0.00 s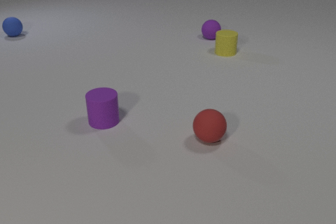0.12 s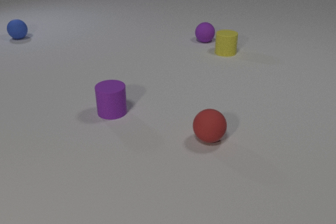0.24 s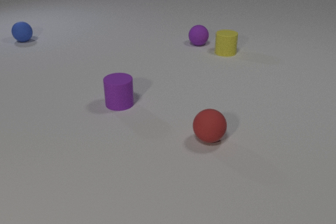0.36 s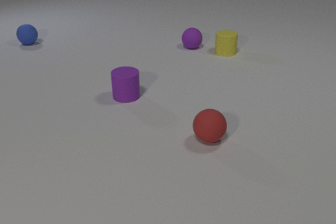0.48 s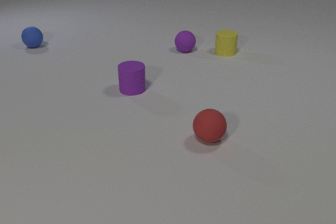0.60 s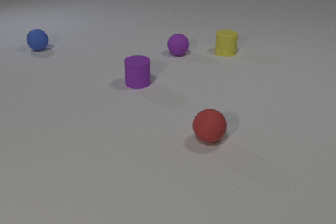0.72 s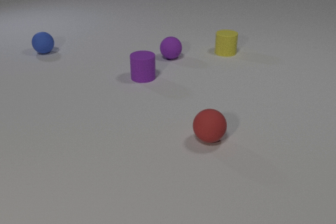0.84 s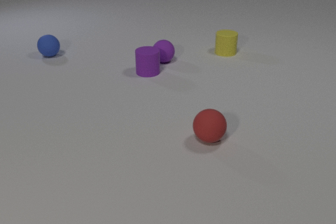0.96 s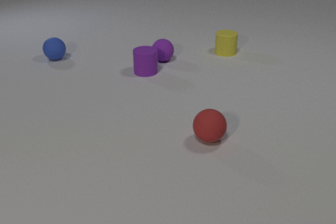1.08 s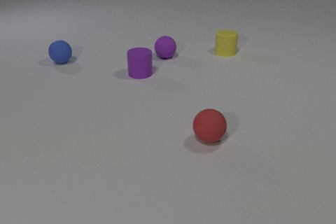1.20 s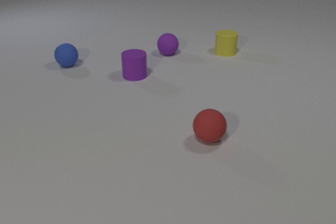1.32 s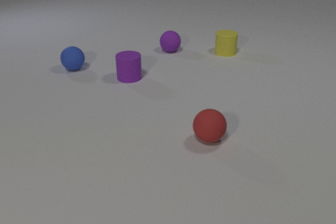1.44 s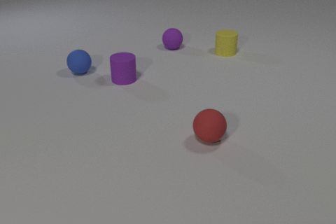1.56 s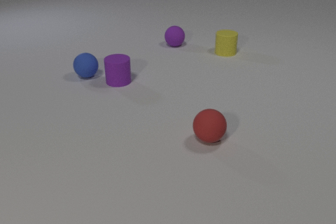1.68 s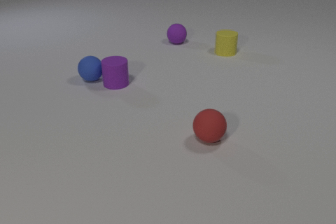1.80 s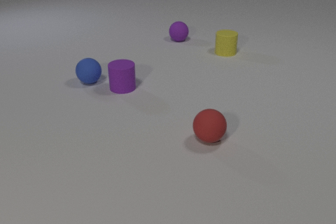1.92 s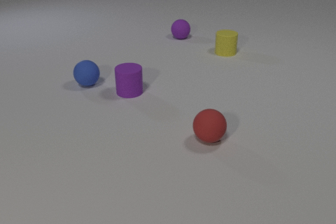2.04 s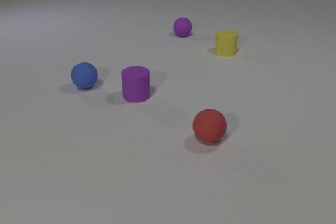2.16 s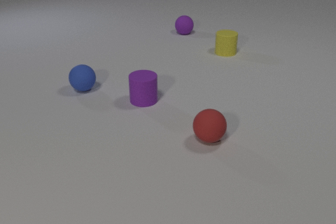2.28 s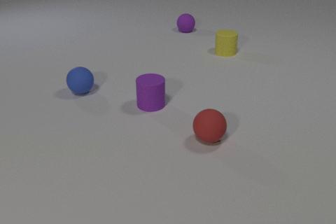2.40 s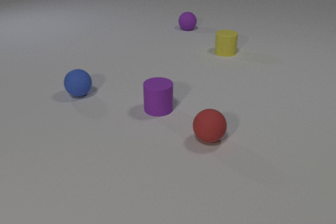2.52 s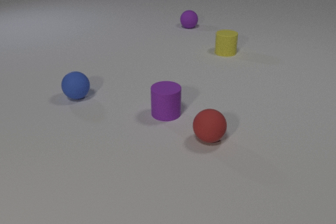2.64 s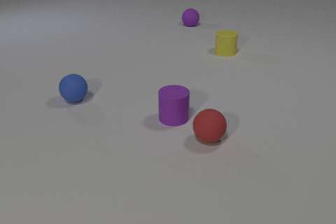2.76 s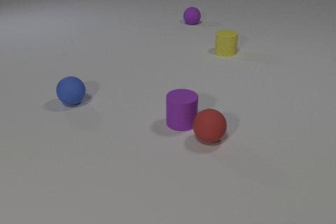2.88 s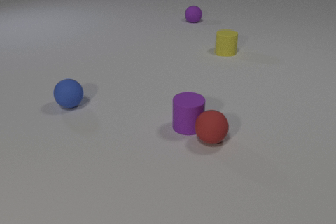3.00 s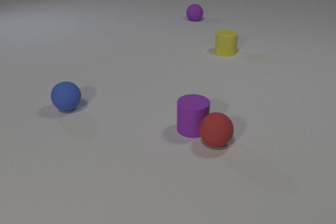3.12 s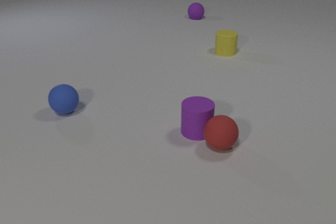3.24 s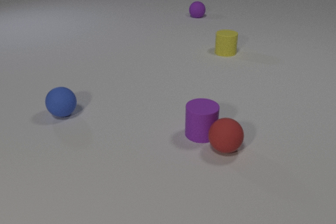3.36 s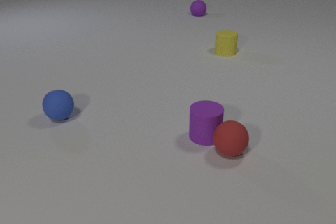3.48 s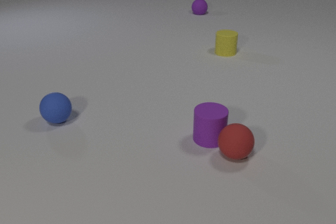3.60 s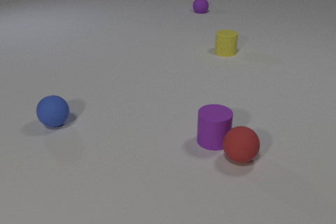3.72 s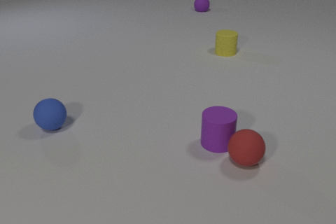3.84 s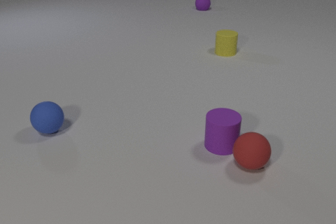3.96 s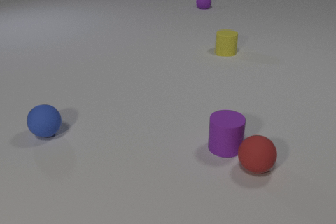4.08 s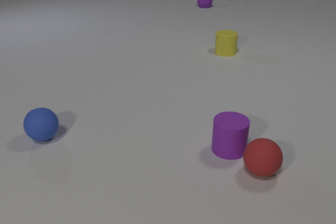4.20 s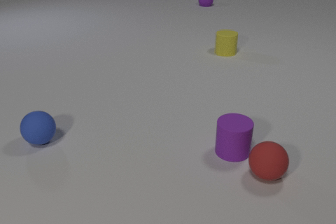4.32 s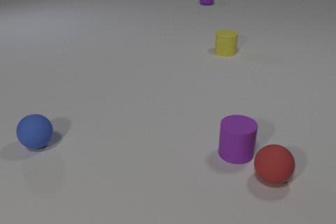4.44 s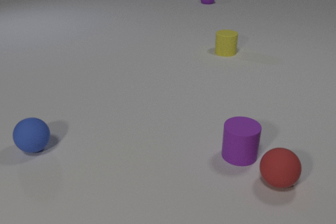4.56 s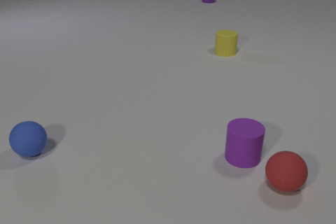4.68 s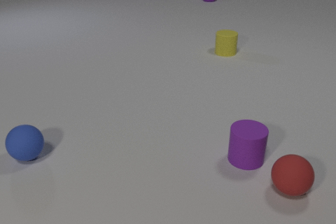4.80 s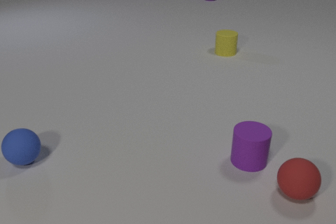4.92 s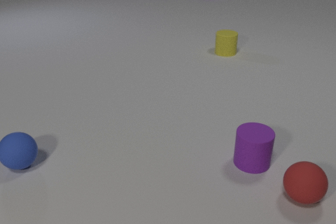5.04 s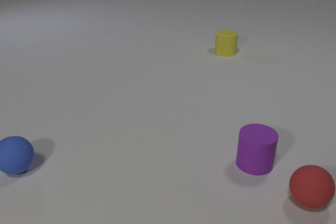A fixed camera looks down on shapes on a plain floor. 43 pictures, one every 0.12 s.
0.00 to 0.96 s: The purple rubber sphere rolls toward the camera and to the left. The purple rubber cylinder slides away from the camera and to the right. The blue rubber sphere rolls toward the camera and to the right. The purple rubber sphere and the purple rubber cylinder collide.
0.96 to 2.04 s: The purple rubber sphere rolls away from the camera. The purple rubber cylinder slides toward the camera. The blue rubber sphere rolls toward the camera. The purple rubber cylinder and the blue rubber sphere collide.
2.04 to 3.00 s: The purple rubber sphere rolls away from the camera. The purple rubber cylinder slides toward the camera and to the right. The blue rubber sphere rolls toward the camera and to the left. The red rubber sphere moves, and ends about where it began. The purple rubber cylinder and the red rubber sphere collide.
3.00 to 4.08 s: The purple rubber sphere rolls away from the camera. The purple rubber cylinder slides to the right and toward the camera. The blue rubber sphere rolls toward the camera and to the left. The red rubber sphere rolls to the right and toward the camera.
4.08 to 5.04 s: The purple rubber sphere rolls away from the camera. The purple rubber cylinder slides to the right and toward the camera. The blue rubber sphere rolls toward the camera and to the left. The red rubber sphere rolls to the right and toward the camera.
What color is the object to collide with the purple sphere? purple.
How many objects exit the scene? 1.
What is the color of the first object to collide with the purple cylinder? purple.
